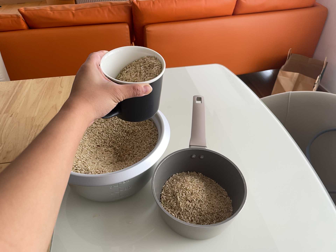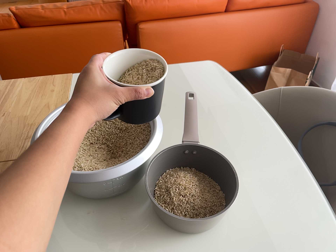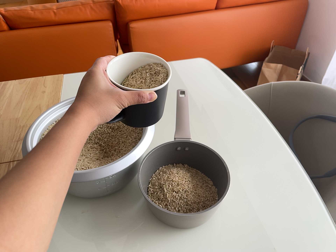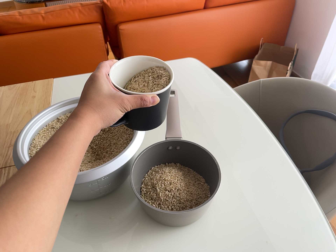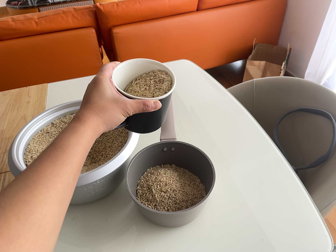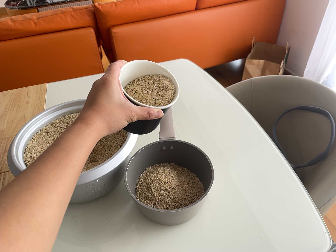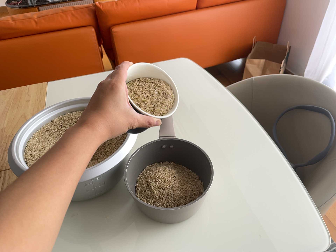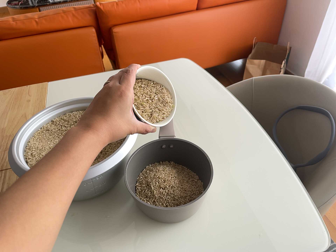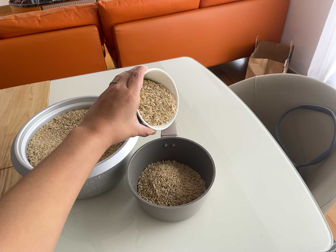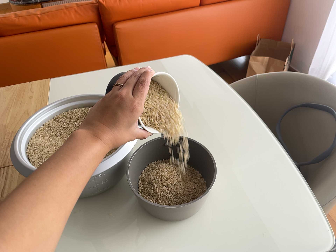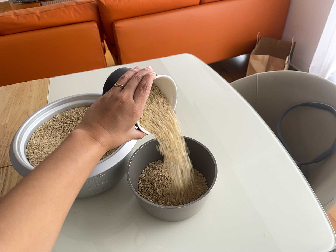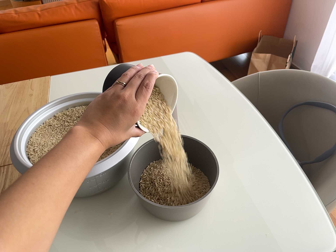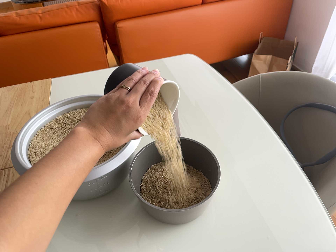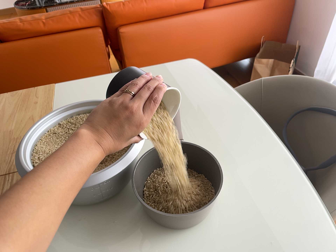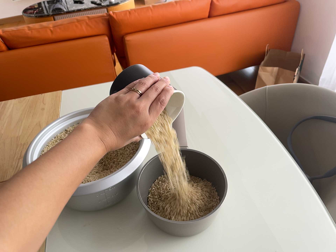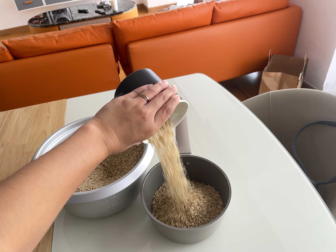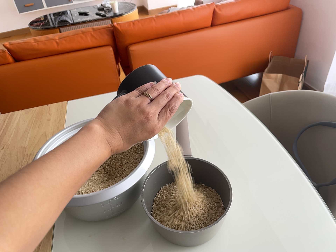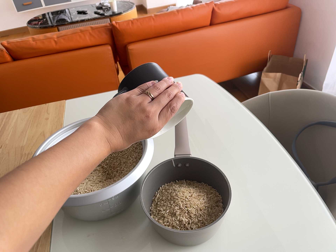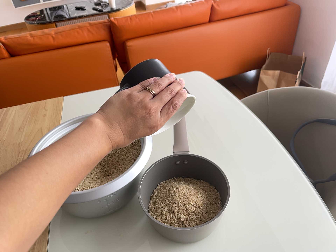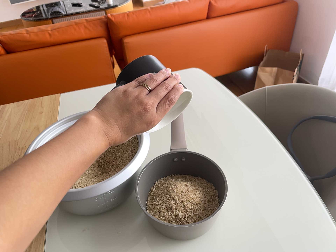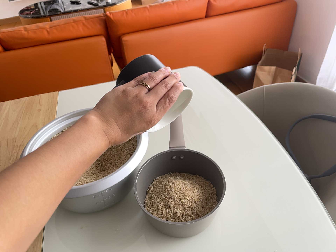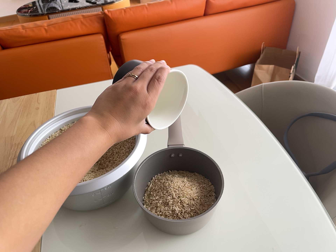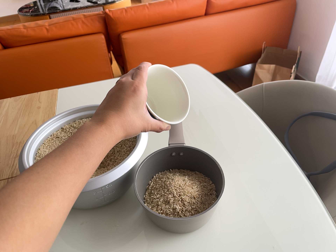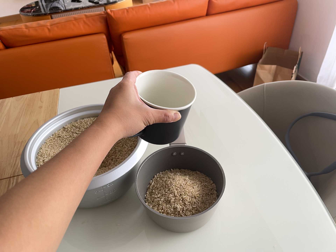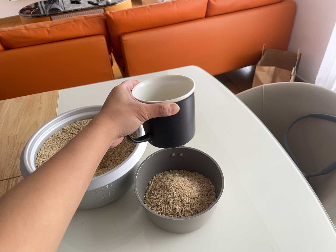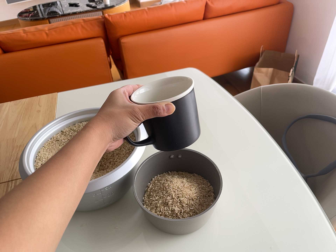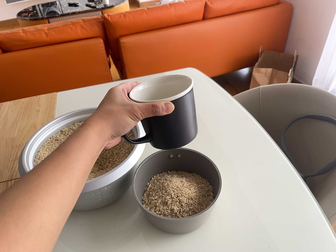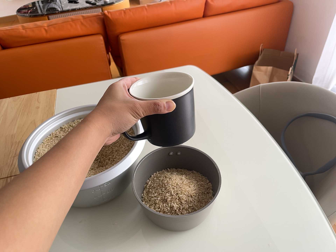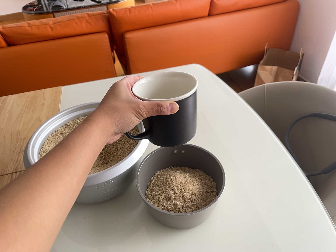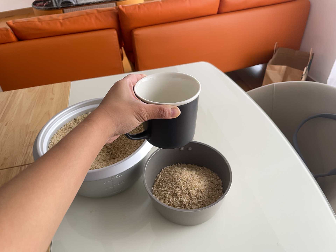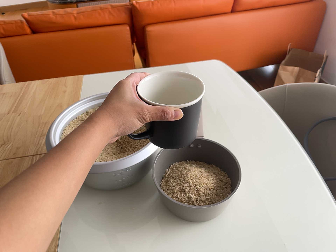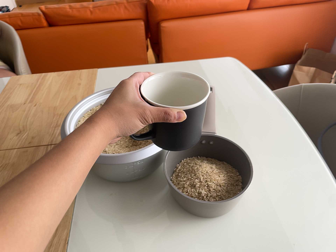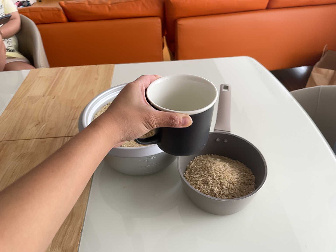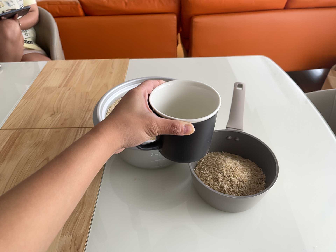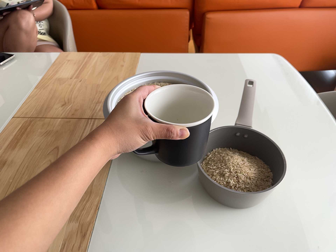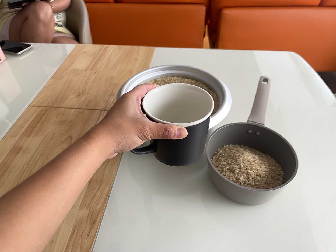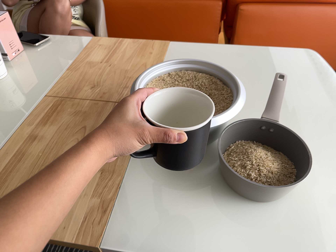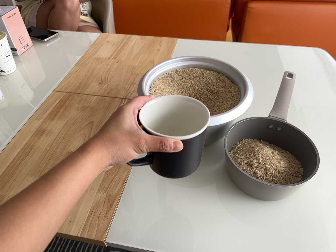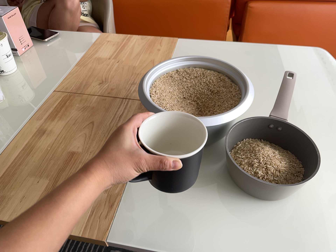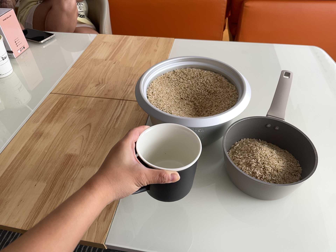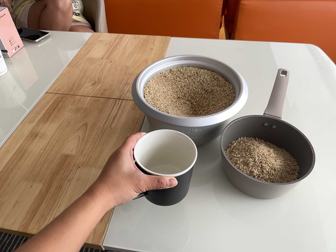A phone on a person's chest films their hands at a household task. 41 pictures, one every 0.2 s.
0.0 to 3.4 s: The camera shifts only a little, or ends up much as it began.
3.4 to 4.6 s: The camera keeps its place and its aim.
4.6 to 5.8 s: The camera shifts only a little, or ends up much as it began.
5.8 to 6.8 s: The camera swings to its left by about 10 degrees, and the scene slides to the right. It rolls about its line of sight by about 10 degrees, and the scene rotates clockwise.
6.8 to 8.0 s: The camera shifts only a little, or ends up much as it began.
The film runs forward here.
